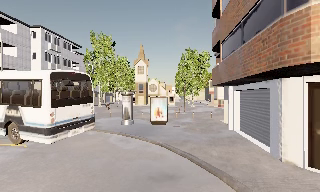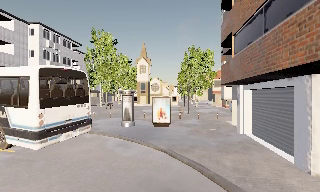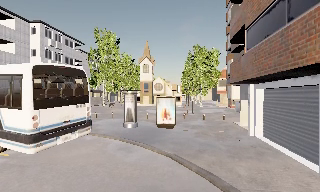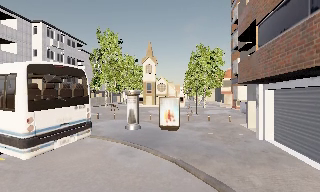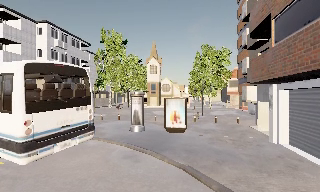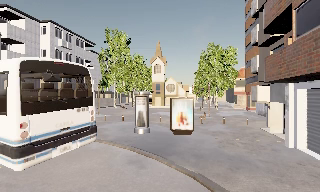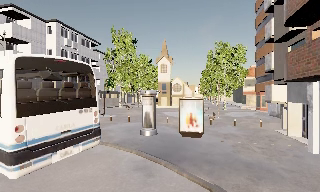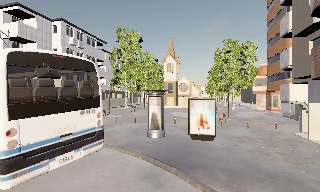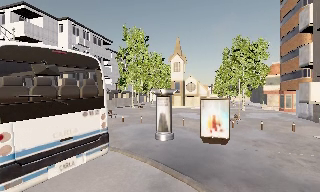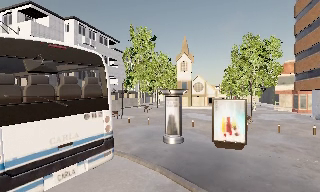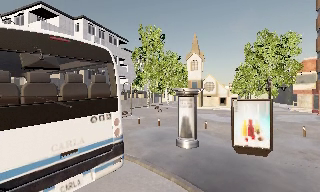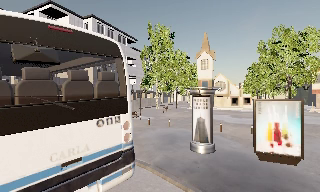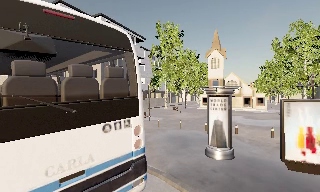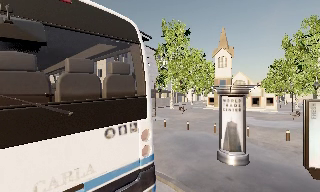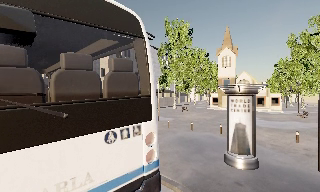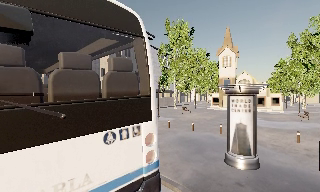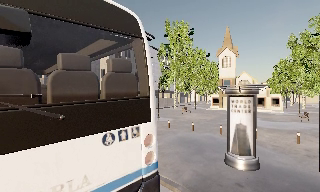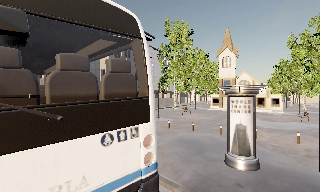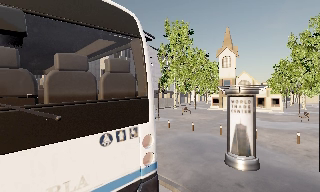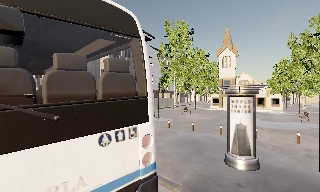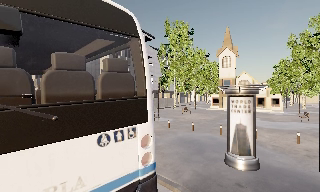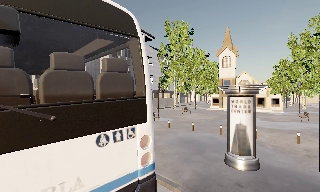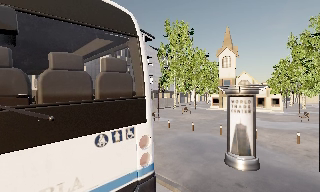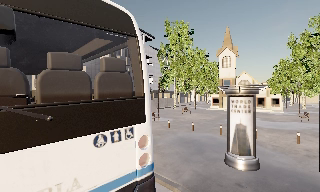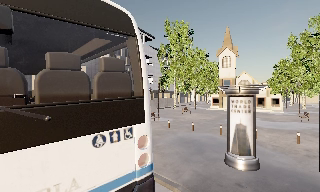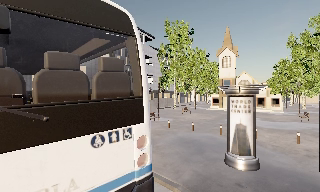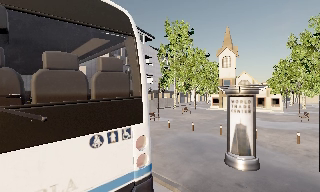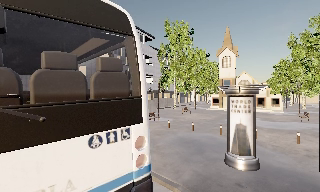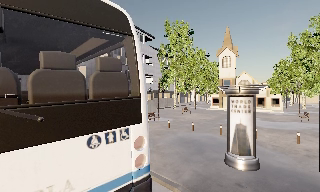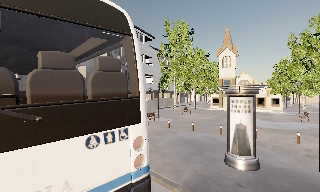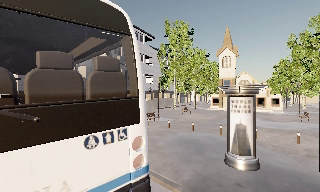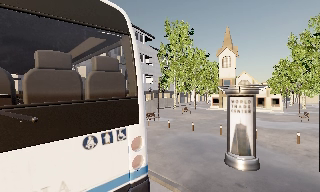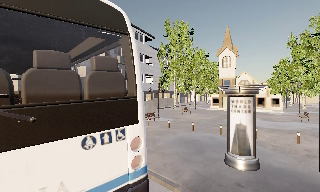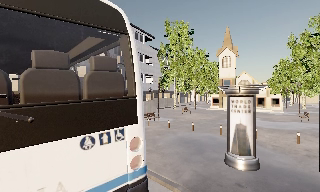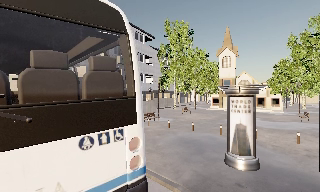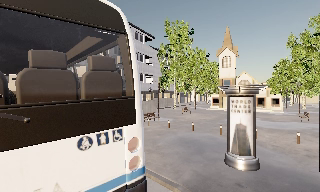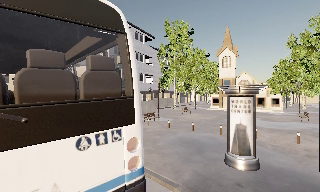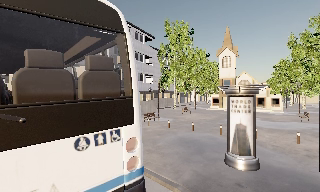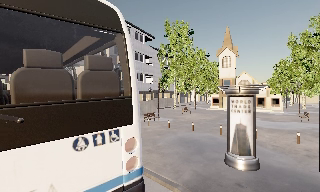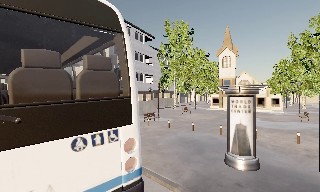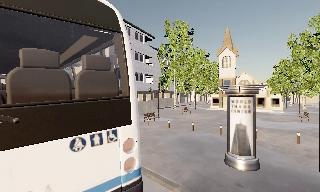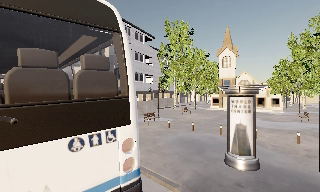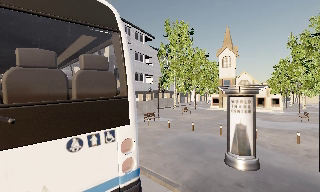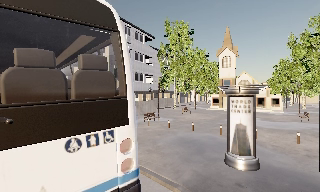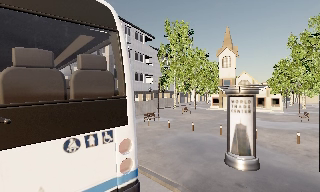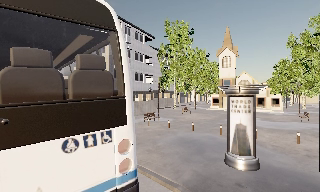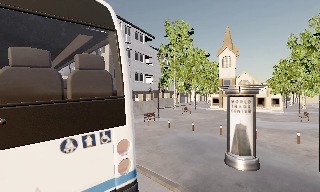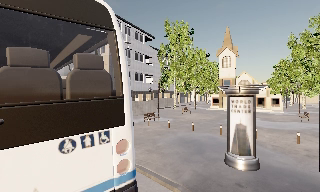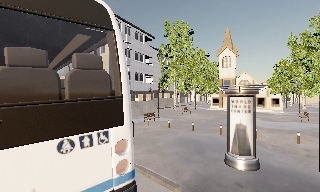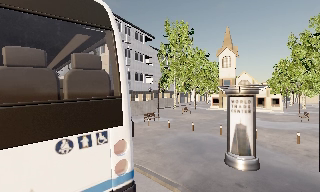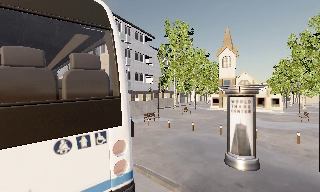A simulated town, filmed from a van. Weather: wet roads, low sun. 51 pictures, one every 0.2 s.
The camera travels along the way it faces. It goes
forward.
0.0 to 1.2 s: The camera travels forward, about 4 m, so what stands in front looms larger.
1.2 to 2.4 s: The camera swings to its left by about 15 degrees, and the scene slides to the right. It travels forward, about 4 m, so what stands in front looms larger.
2.4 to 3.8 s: The camera travels forward, about 1 m, so what stands in front looms larger. It loses speed.
3.8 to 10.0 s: The camera keeps its place and its aim.
The film runs forward here.
